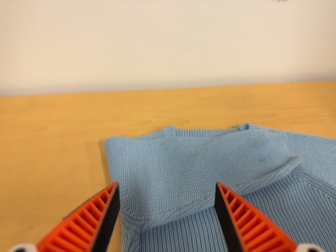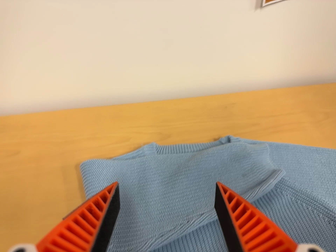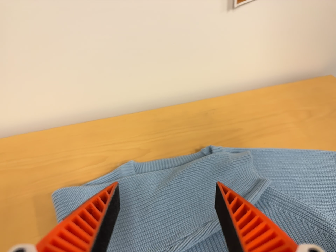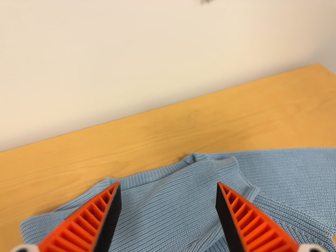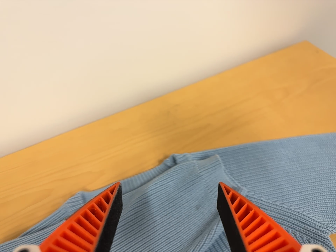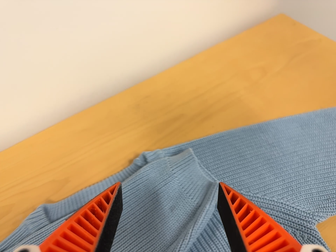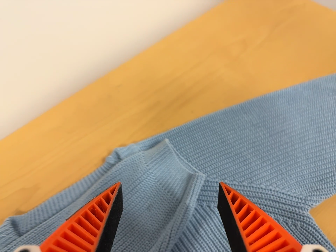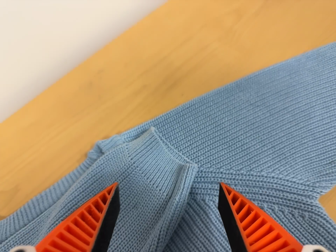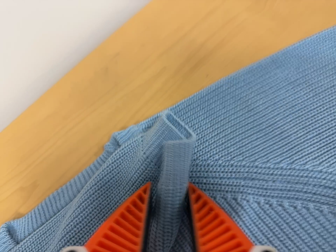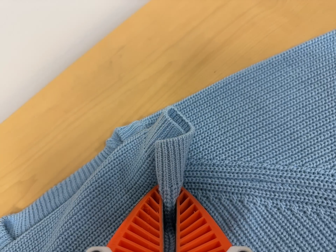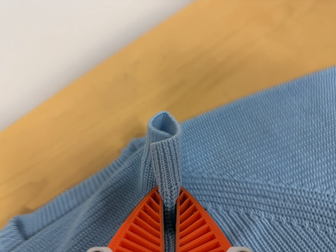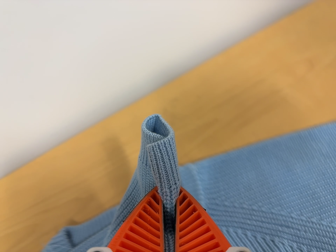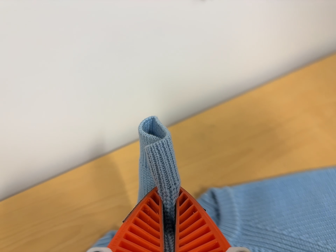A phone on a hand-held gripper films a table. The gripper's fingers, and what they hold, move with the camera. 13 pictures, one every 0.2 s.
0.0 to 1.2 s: The camera travels forward, to its right and toward the top of its view, about 26 cm, so what stands in front looms larger. Its aim tips toward the bottom of its view by about 10 degrees. It rolls about its line of sight by about 30 degrees, and the scene rotates counterclockwise.
1.2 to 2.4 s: The camera travels to its left, about 10 cm, so close, fixed things drift to the right. It rolls about its line of sight by about 10 degrees, and the scene rotates clockwise.
The film runs backward here.
